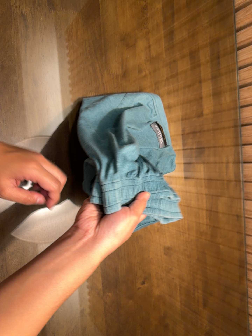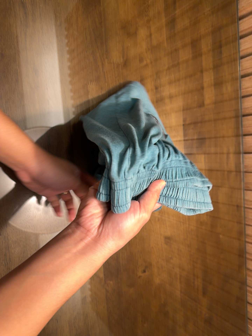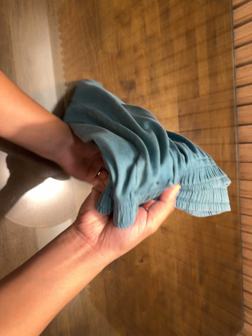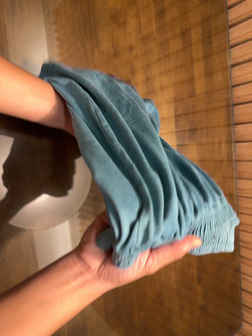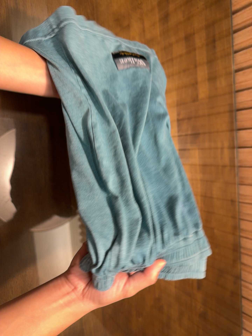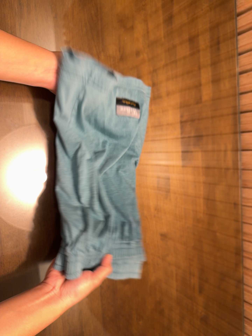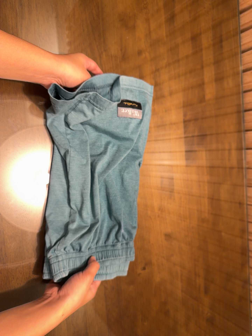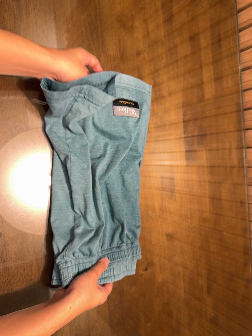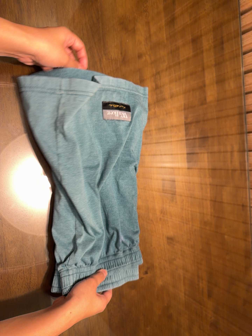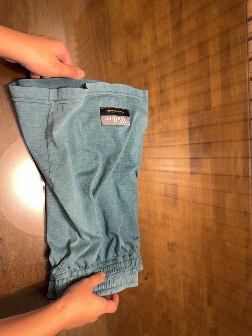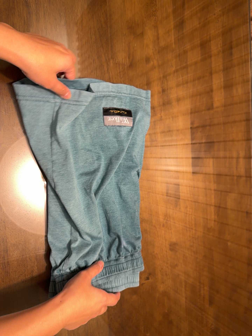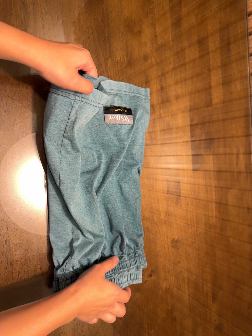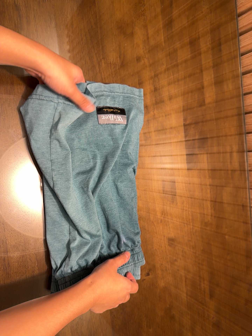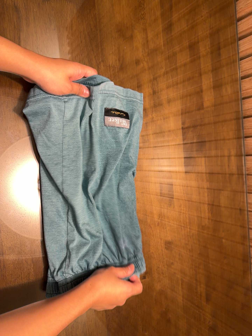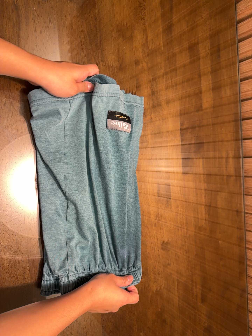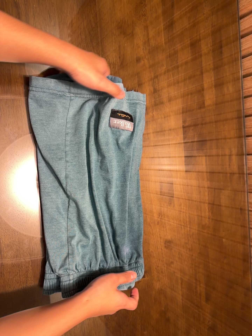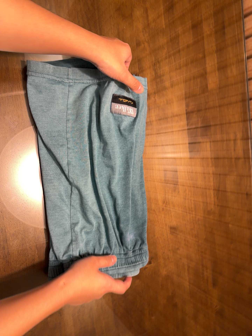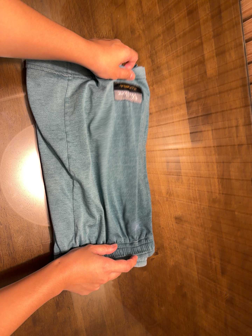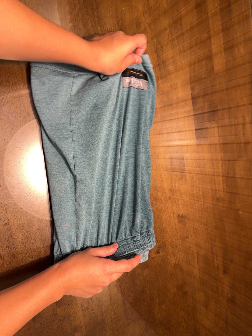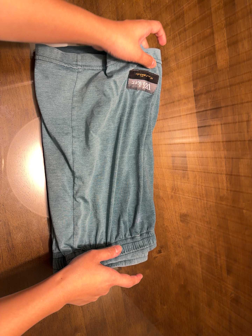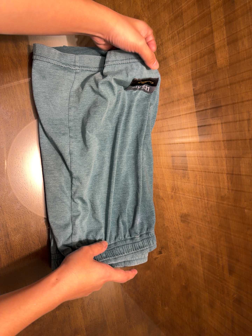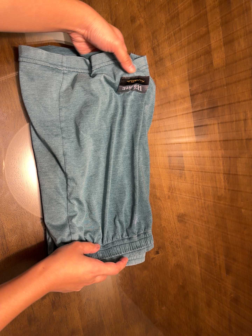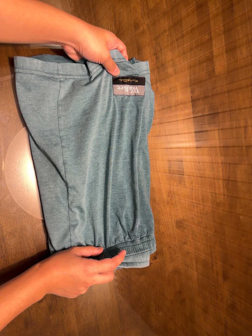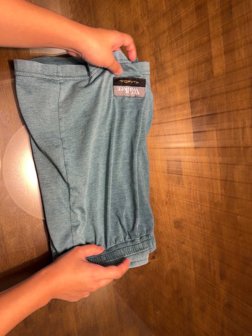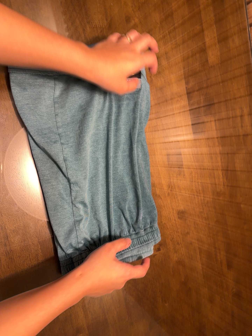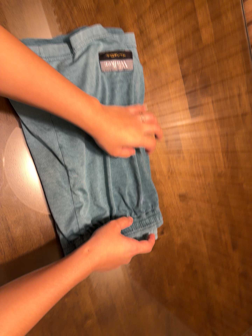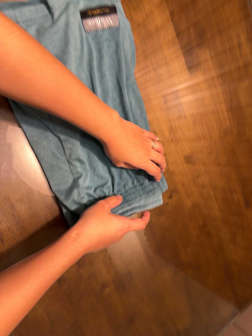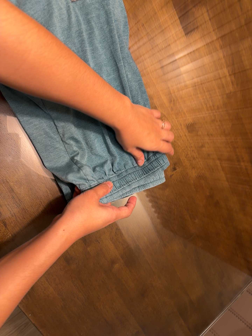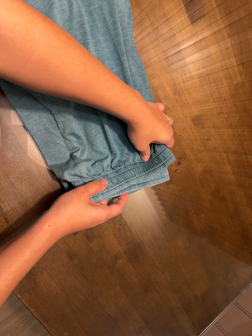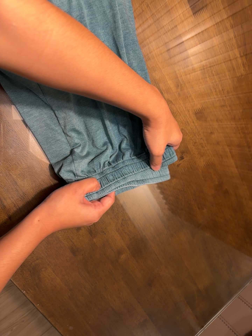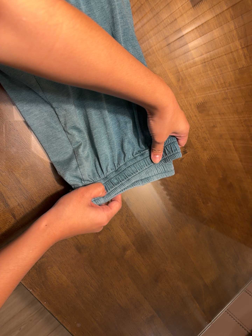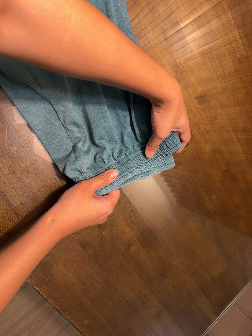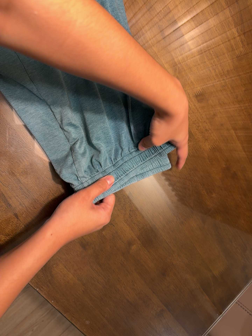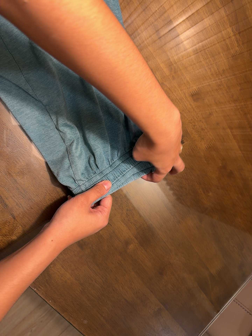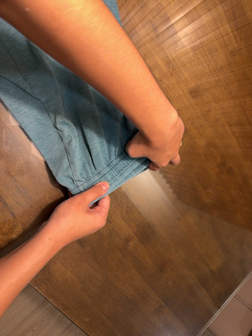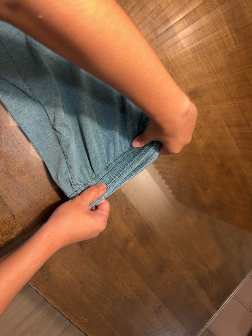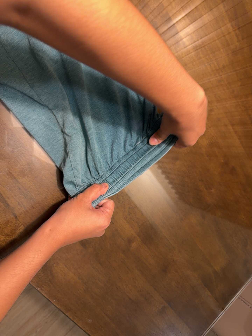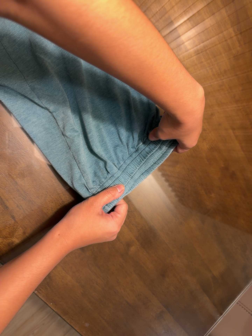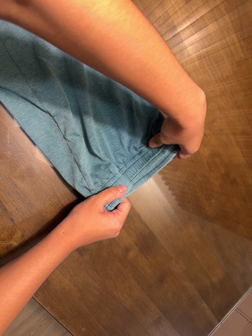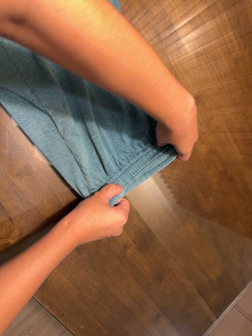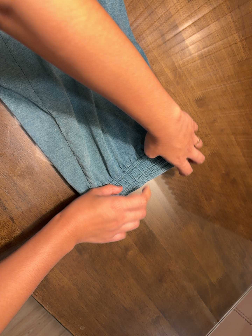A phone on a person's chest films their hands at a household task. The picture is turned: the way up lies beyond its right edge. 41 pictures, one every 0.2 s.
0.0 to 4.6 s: The camera shifts only a little, or ends up much as it began.
4.6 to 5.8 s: The camera travels toward the bottom of its view, about 8 cm, so close, fixed things drift upward. Its aim tips toward the bottom of its view by about 15 degrees, and the scene shifts upward. It rolls about its line of sight by about 20 degrees, and the scene rotates counterclockwise.
5.8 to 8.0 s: The camera shifts only a little, or ends up much as it began.
The film runs forward here.
